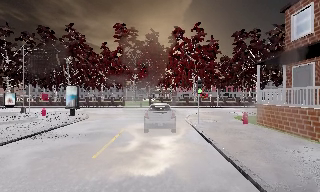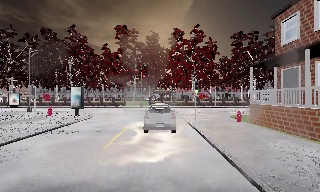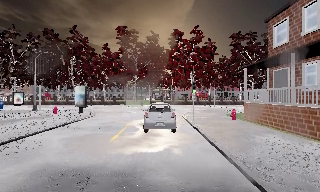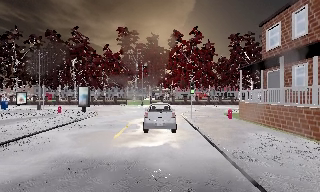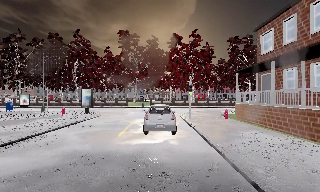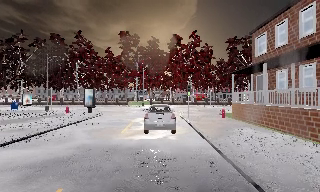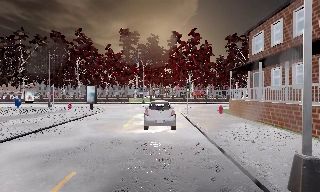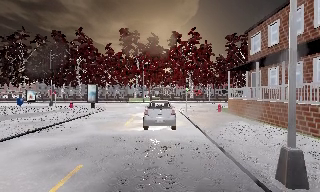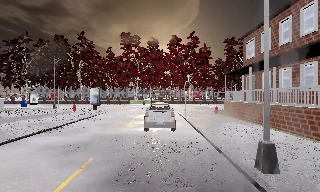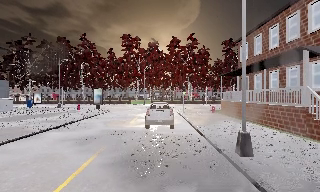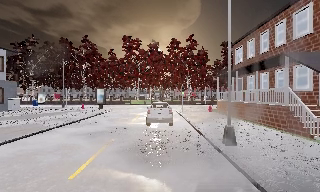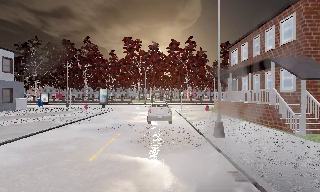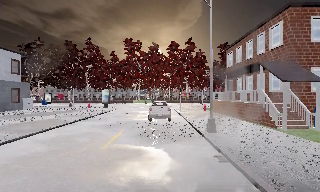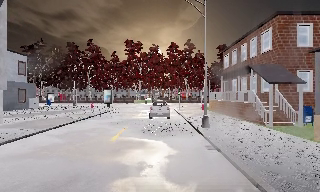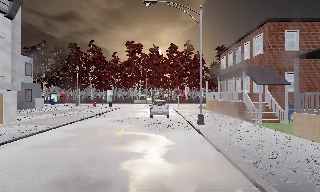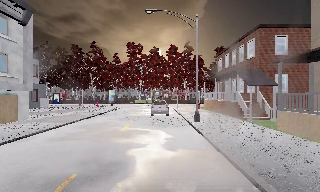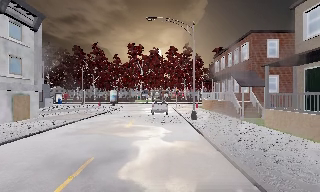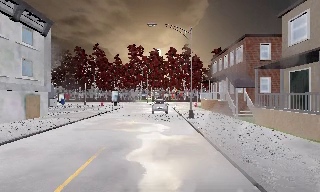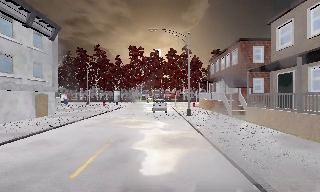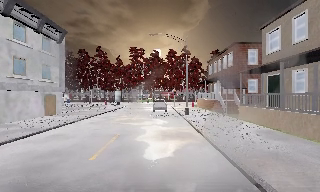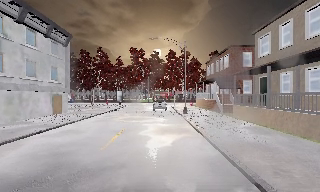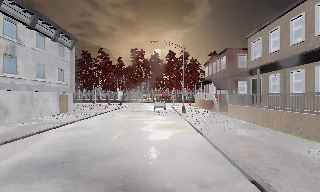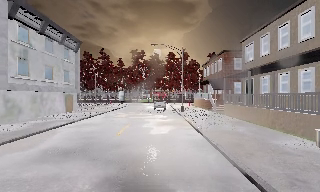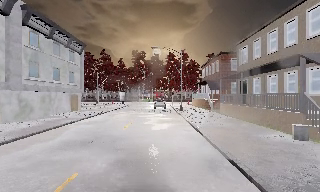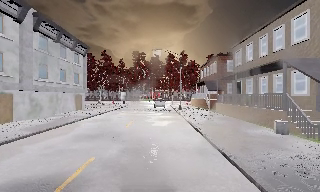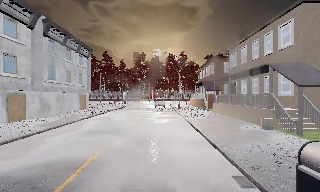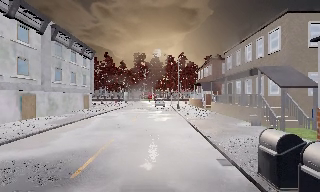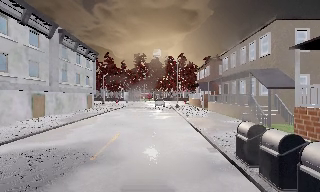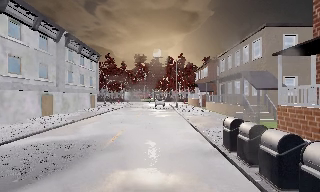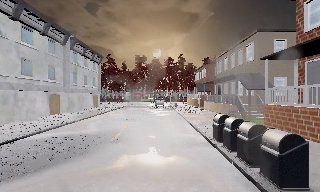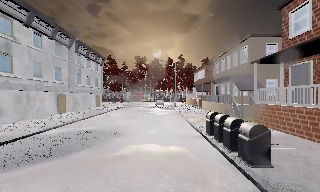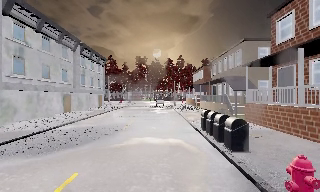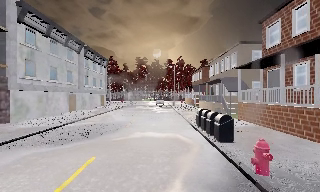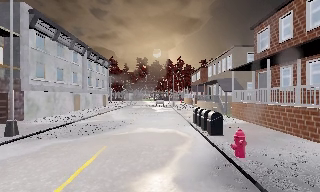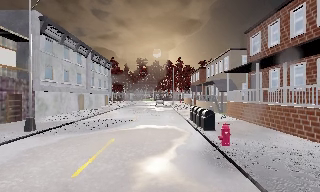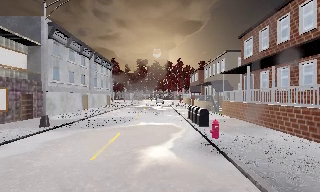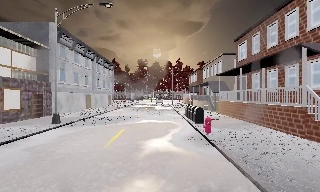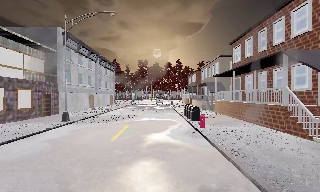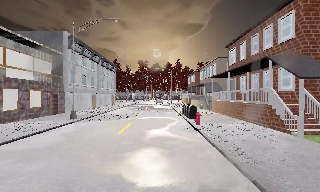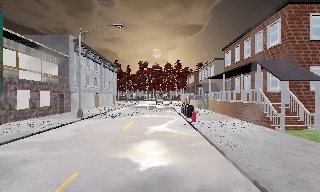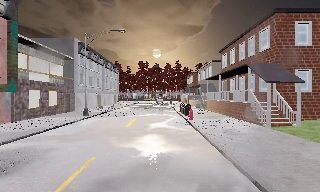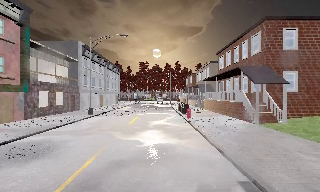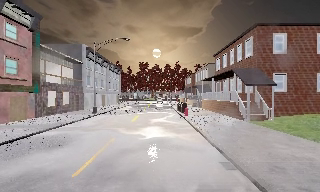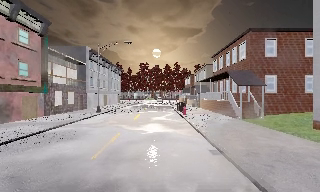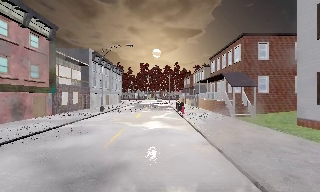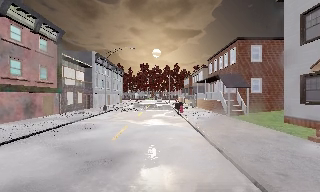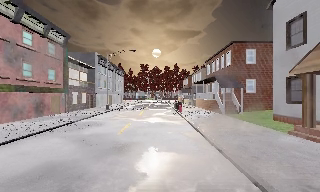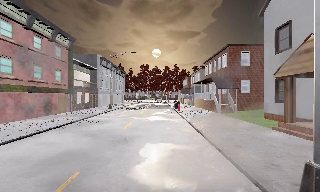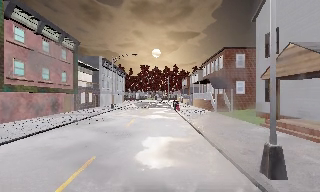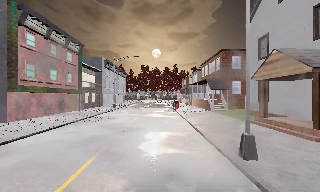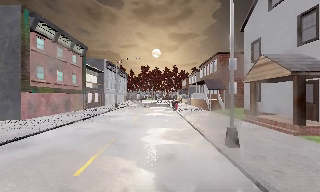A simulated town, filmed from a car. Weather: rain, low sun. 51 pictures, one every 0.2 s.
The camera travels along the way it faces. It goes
backward.
0.0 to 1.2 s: The camera travels backward, about 4 m, so what stands in front gets smaller.
1.2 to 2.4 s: The camera travels backward, about 5 m, so what stands in front gets smaller. It gains speed.
2.4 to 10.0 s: The camera travels backward, about 40 m, so what stands in front gets smaller.
The film runs backward here.
